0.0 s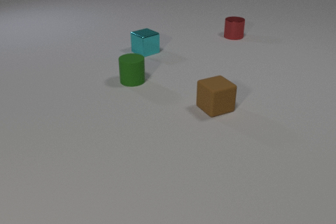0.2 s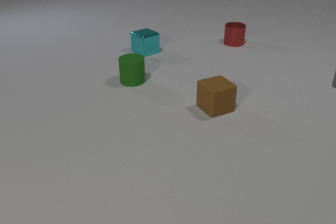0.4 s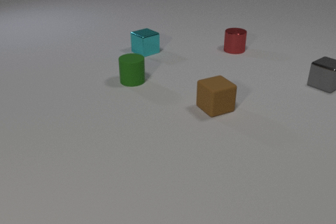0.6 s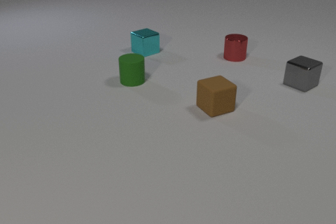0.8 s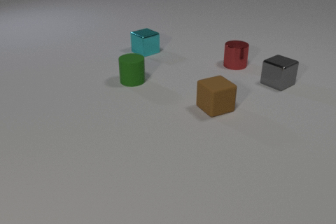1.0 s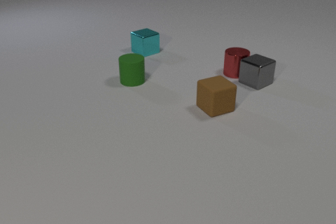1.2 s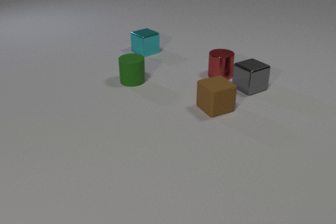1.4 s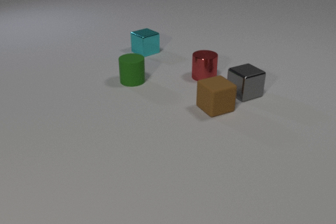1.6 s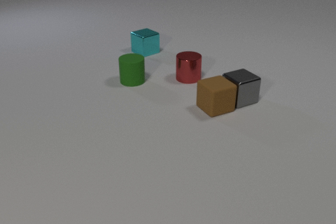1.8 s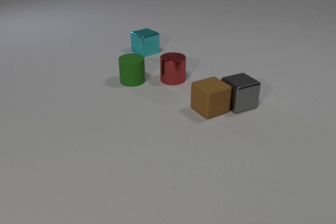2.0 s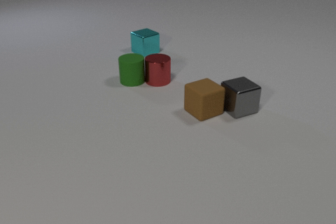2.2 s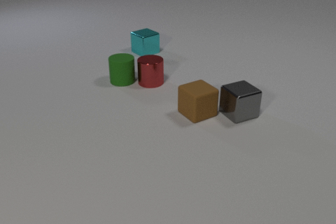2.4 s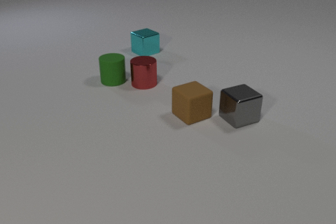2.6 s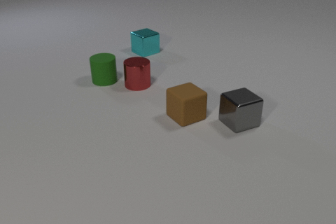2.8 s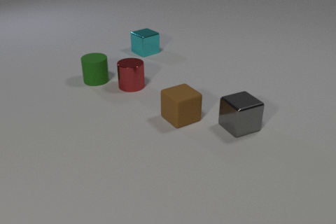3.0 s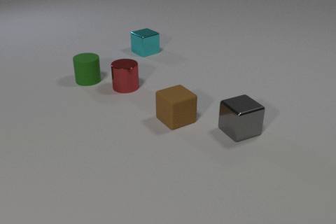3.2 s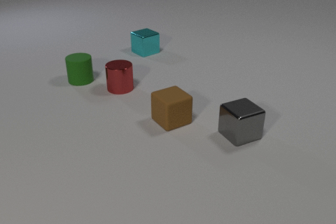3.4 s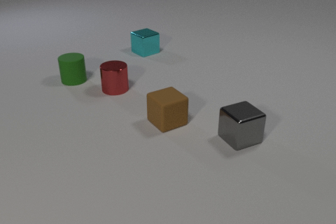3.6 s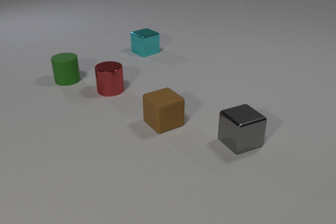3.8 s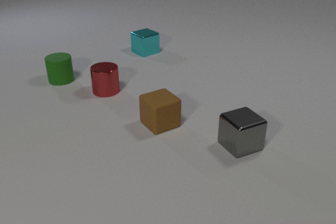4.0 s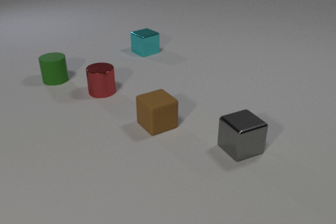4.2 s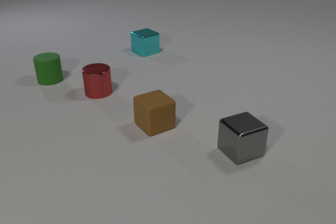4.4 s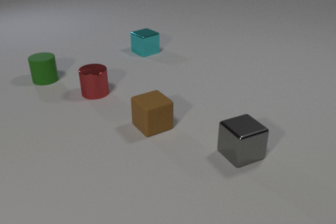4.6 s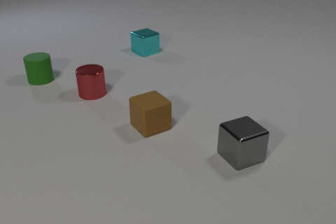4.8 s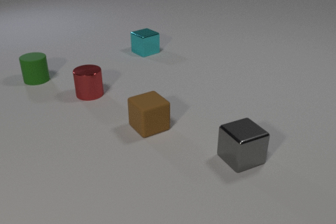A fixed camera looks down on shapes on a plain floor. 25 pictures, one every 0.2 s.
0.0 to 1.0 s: The gray metal cube comes in at the right edge, slides to the left. The red metal cylinder slides toward the camera. The gray metal cube and the red metal cylinder collide.
1.0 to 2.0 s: The gray metal cube slides toward the camera. The red metal cylinder slides to the left. The brown rubber cube slides to the left and toward the camera. The gray metal cube and the brown rubber cube collide. The red metal cylinder and the green rubber cylinder collide.
2.0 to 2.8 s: The gray metal cube slides toward the camera. The red metal cylinder slides to the left. The brown rubber cube slides to the left and toward the camera. The green rubber cylinder slides to the left.
2.8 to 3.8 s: The gray metal cube slides toward the camera. The red metal cylinder slides to the left. The brown rubber cube slides to the left and toward the camera. The green rubber cylinder slides to the left.
3.8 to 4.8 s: The gray metal cube slides toward the camera. The red metal cylinder slides to the left. The brown rubber cube slides to the left. The green rubber cylinder slides to the left.
How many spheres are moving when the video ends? 0.
What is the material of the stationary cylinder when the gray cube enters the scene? rubber.
What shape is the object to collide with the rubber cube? cube.
